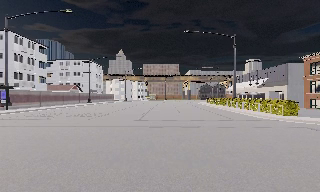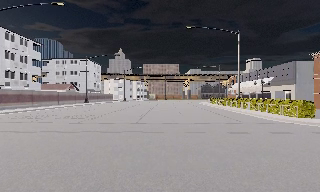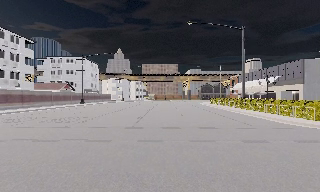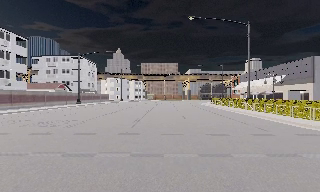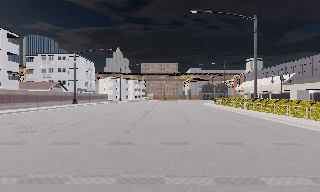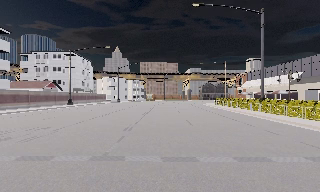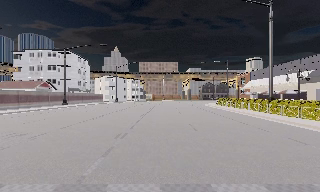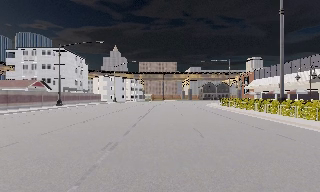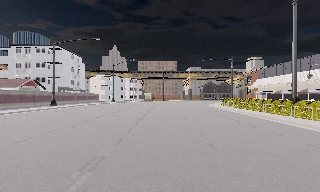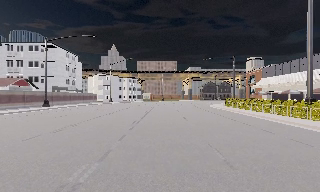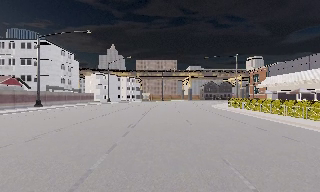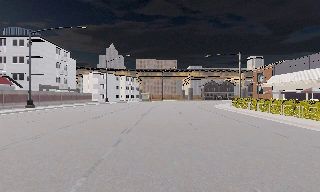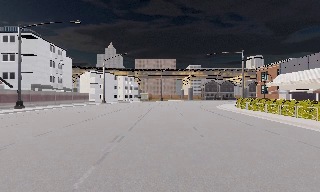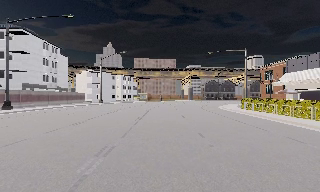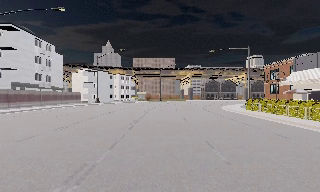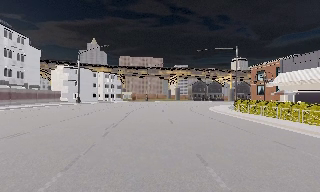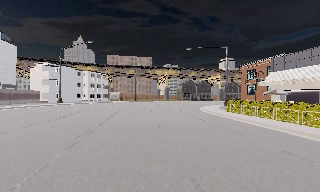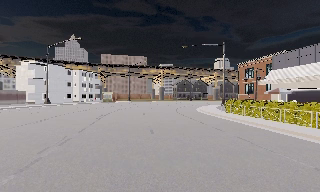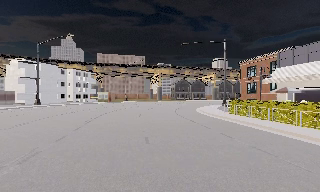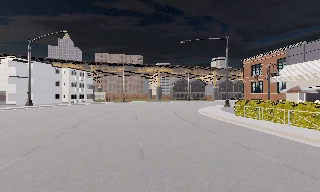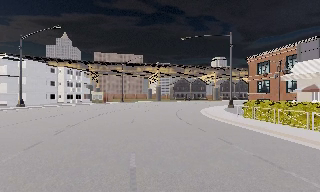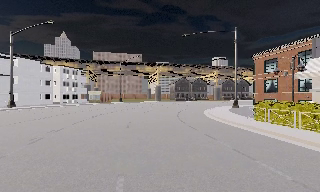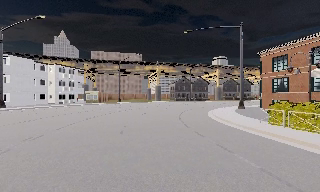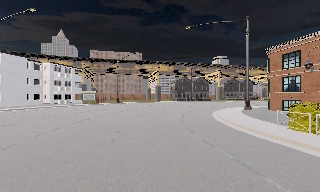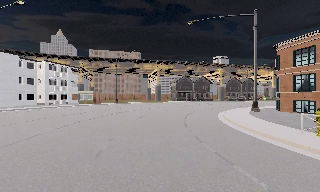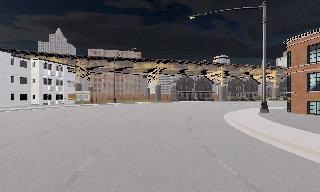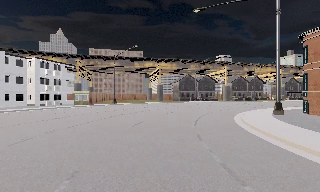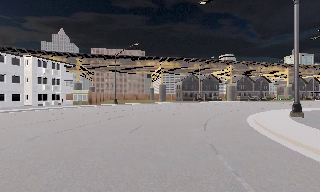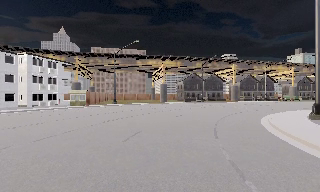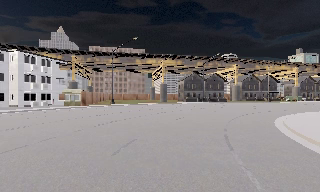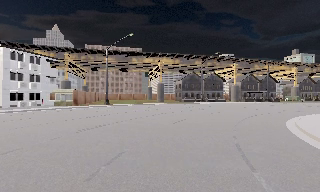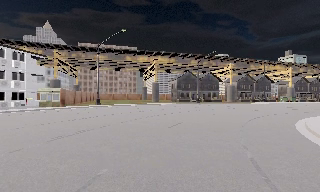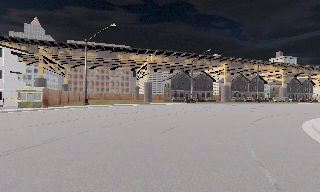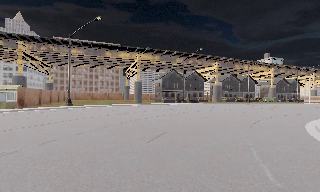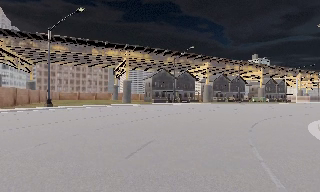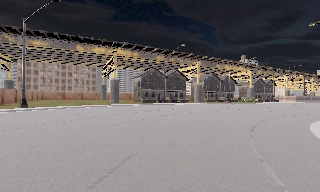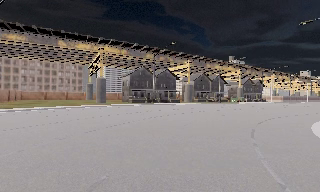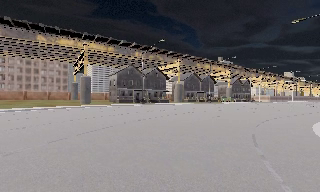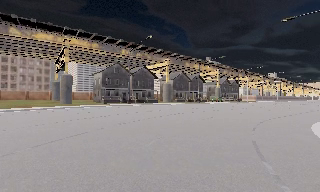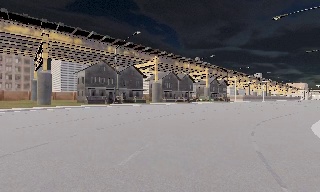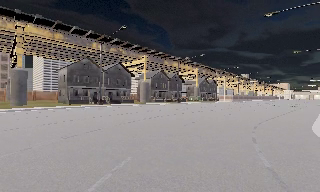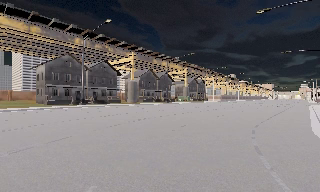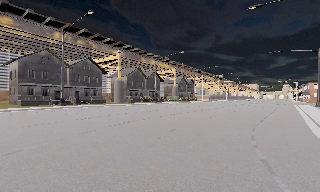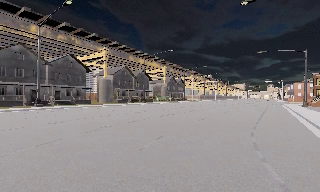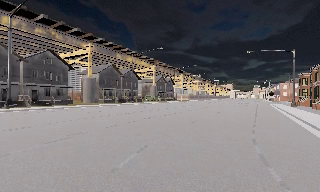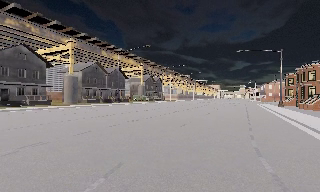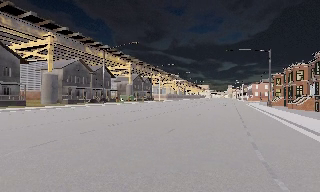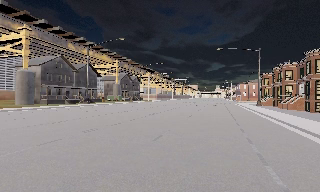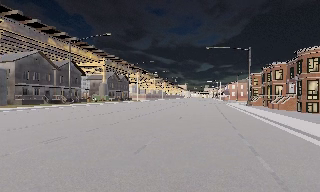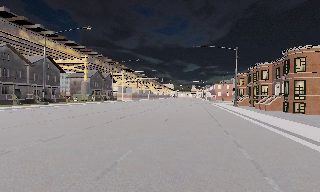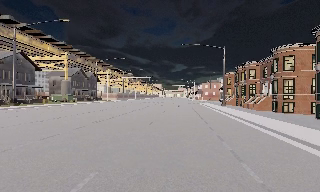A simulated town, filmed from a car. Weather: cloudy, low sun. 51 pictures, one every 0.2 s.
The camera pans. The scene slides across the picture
to the left.
The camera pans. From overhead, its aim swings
clockwise.
0.0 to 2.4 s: The camera travels forward, about 17 m, so what stands in front looms larger.
2.4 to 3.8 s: The scene slides to the left, as the camera pans about 10 degrees to its right. It travels forward, about 10 m, so what stands in front looms larger.
3.8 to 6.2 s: The camera travels forward, about 17 m, so what stands in front looms larger.
6.2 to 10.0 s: The scene slides to the left, as the camera pans about 70 degrees to its right. It travels forward, about 25 m.
The film runs forward here.
